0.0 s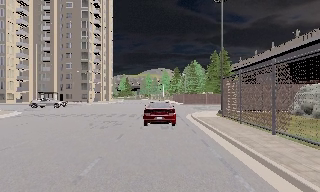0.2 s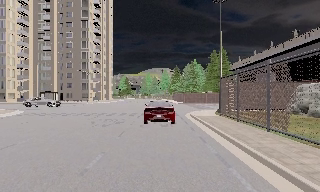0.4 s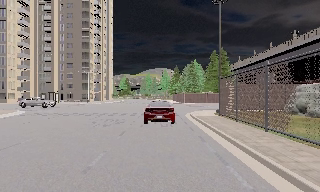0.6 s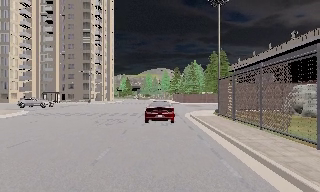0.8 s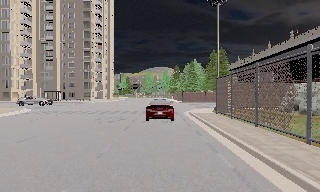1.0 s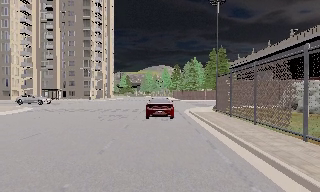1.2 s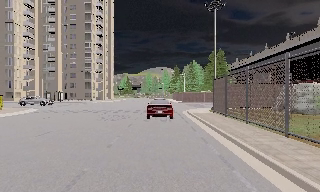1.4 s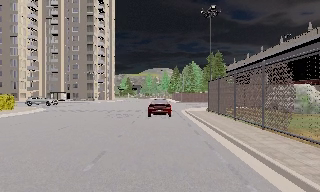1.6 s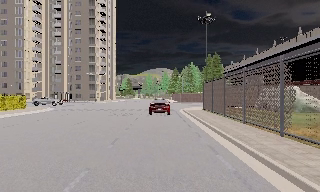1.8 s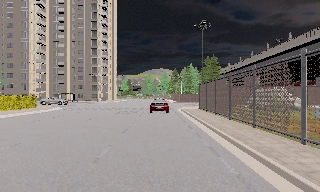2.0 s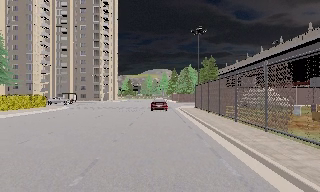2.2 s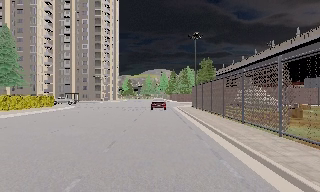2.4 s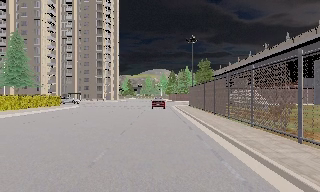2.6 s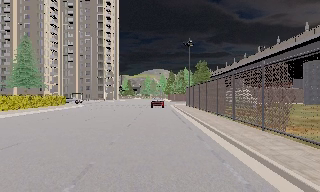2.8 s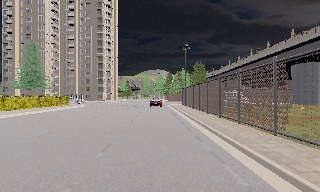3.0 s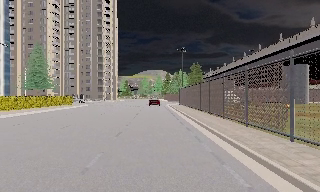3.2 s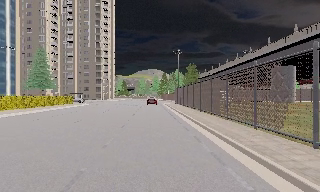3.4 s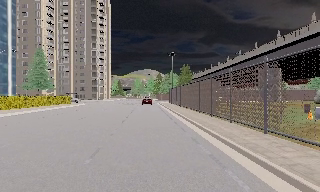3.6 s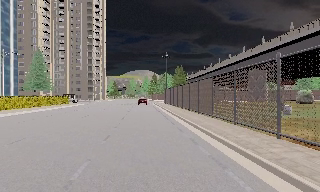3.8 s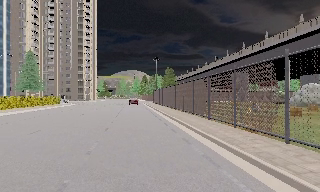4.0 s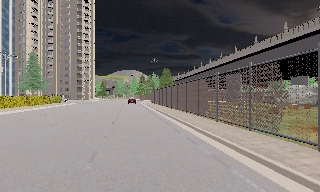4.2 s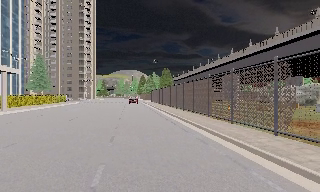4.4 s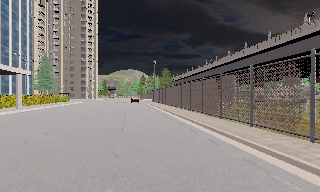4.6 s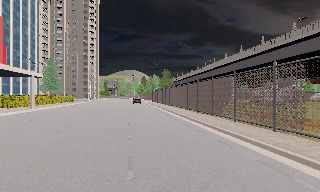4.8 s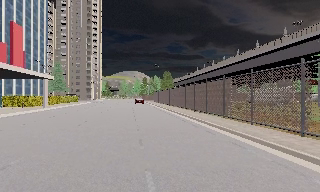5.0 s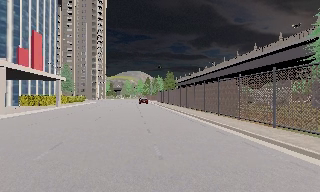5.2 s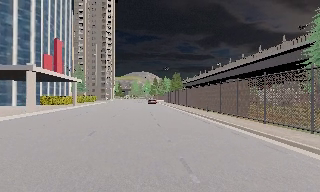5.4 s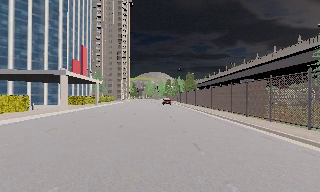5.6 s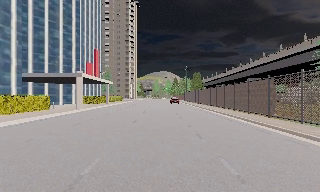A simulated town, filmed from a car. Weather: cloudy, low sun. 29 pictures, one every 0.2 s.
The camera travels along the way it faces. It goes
backward.
0.0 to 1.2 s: The camera travels backward, about 2 m, so what stands in front gets smaller. It gains speed.
1.2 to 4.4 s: The camera pans to its right, which is clockwise from overhead, by about 10 degrees. It travels backward, about 30 m, so what stands in front gets smaller.
4.4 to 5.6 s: The scene slides to the right, as the camera pans about 10 degrees to its left. It travels backward, about 11 m, so what stands in front gets smaller.
The film runs backward here.
